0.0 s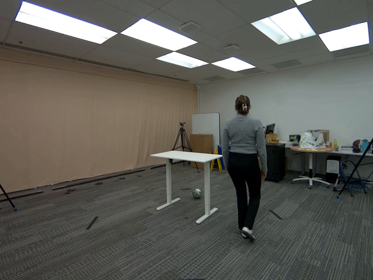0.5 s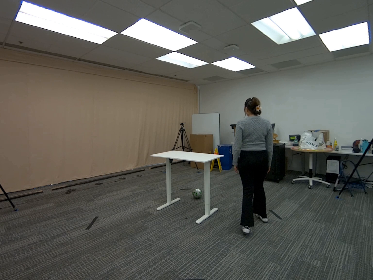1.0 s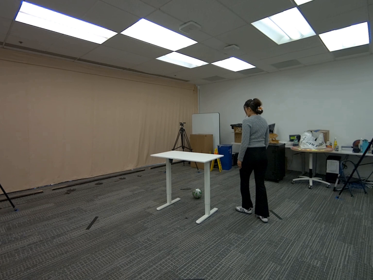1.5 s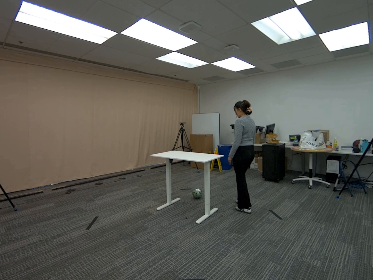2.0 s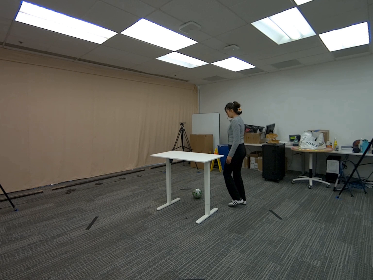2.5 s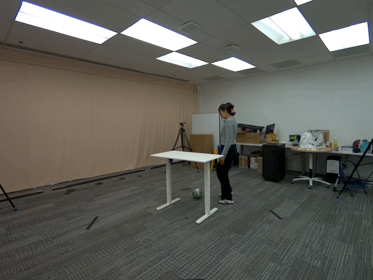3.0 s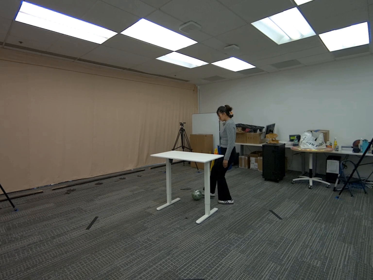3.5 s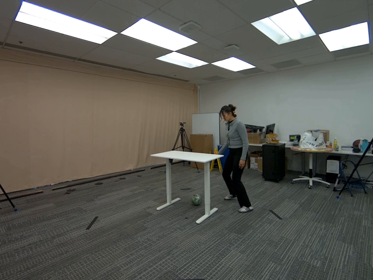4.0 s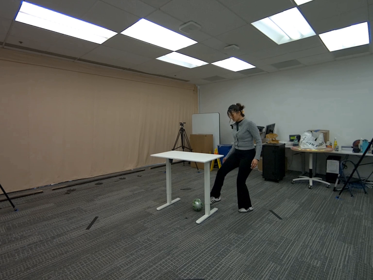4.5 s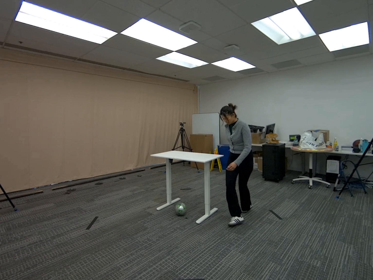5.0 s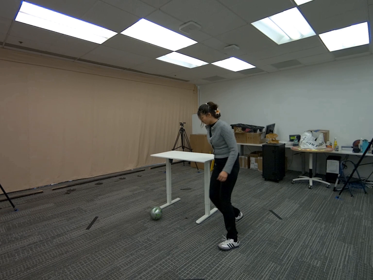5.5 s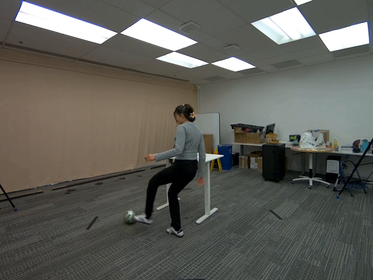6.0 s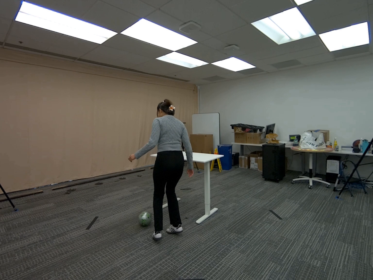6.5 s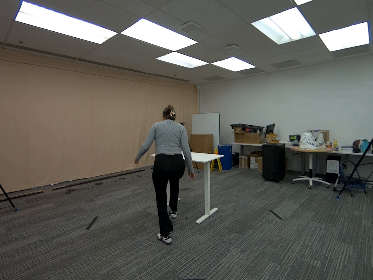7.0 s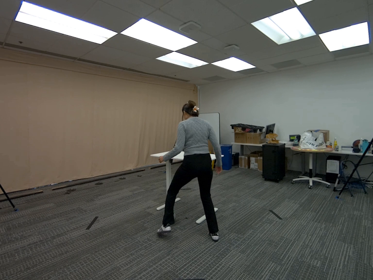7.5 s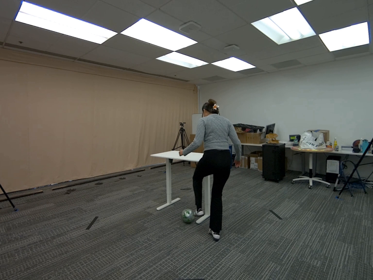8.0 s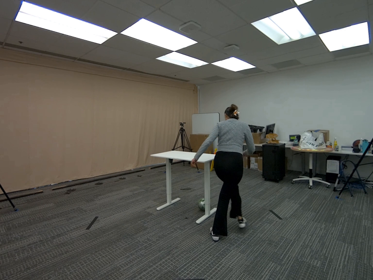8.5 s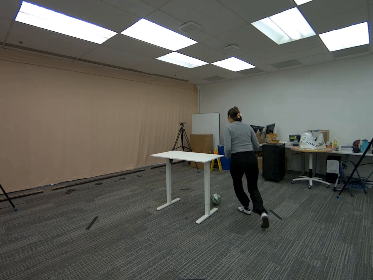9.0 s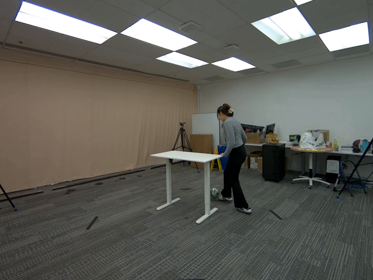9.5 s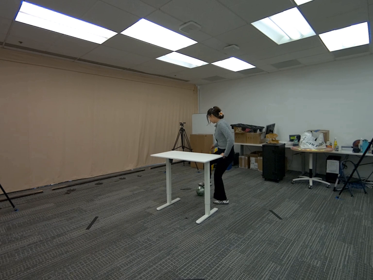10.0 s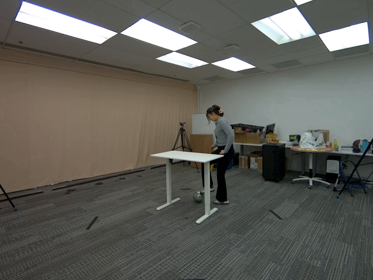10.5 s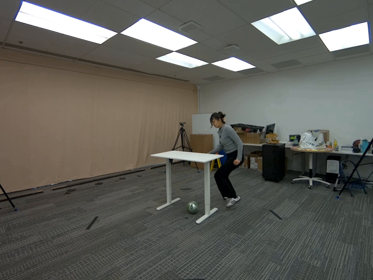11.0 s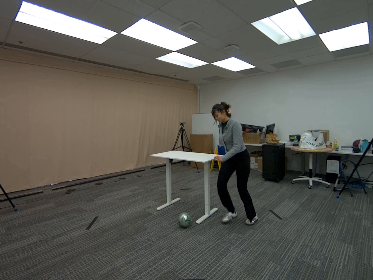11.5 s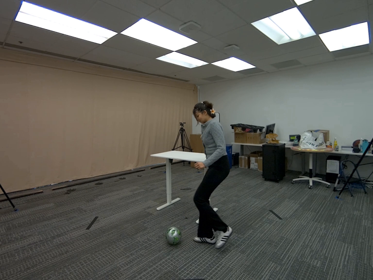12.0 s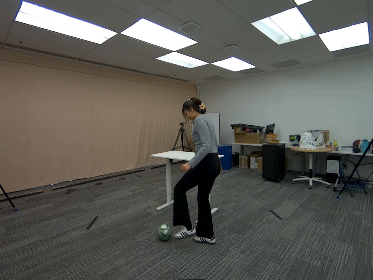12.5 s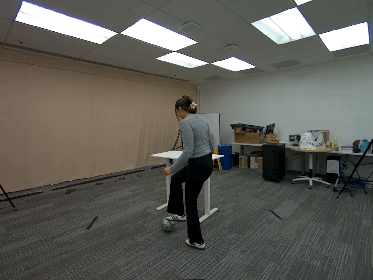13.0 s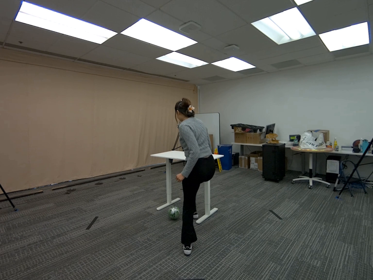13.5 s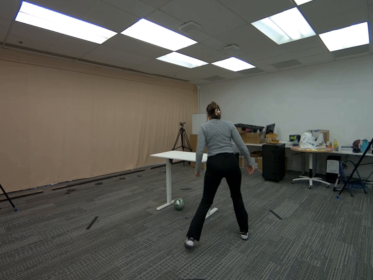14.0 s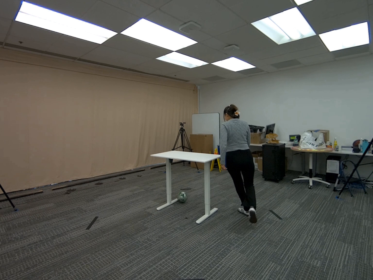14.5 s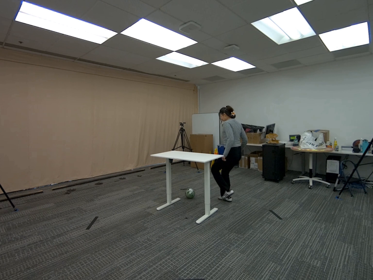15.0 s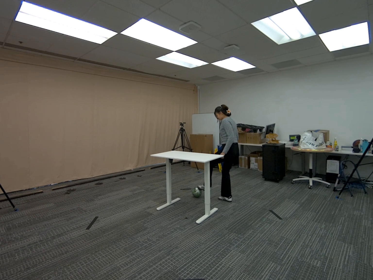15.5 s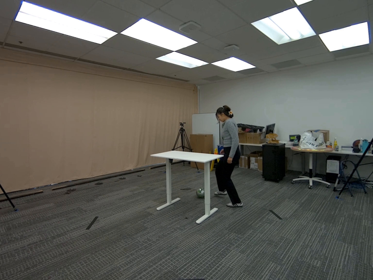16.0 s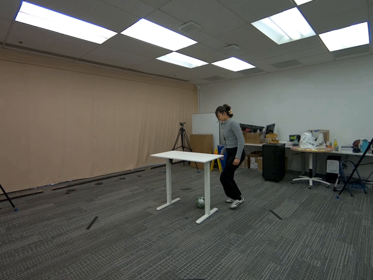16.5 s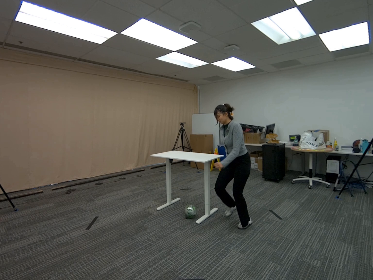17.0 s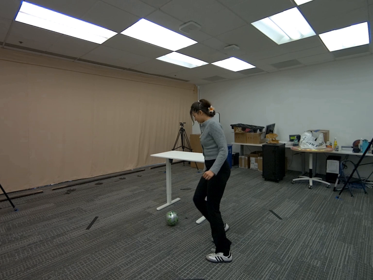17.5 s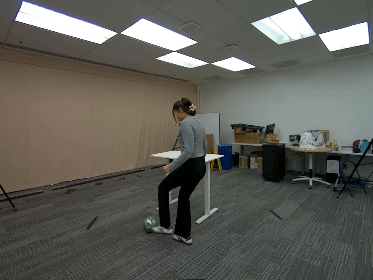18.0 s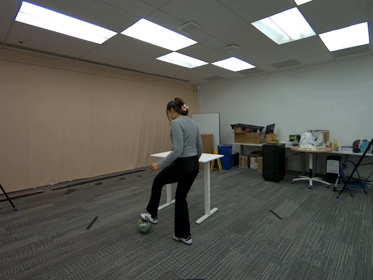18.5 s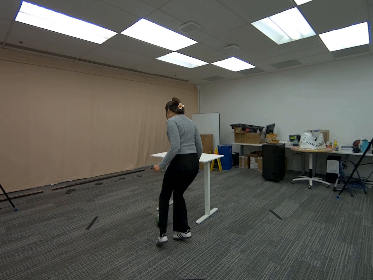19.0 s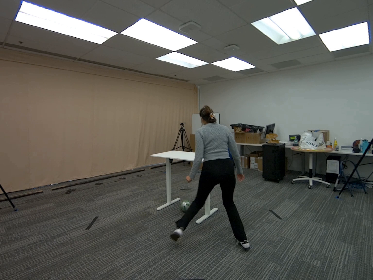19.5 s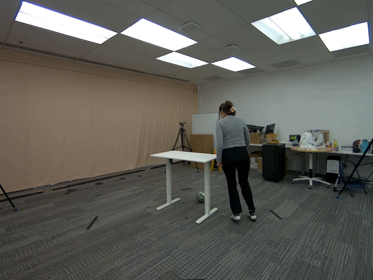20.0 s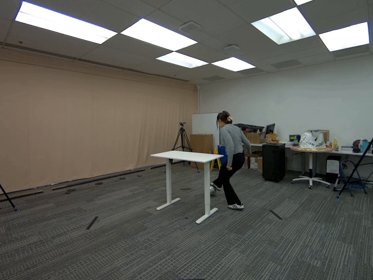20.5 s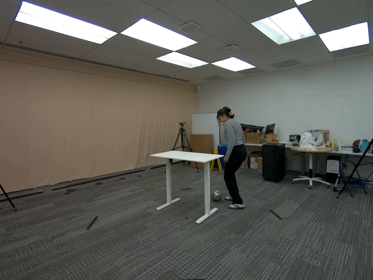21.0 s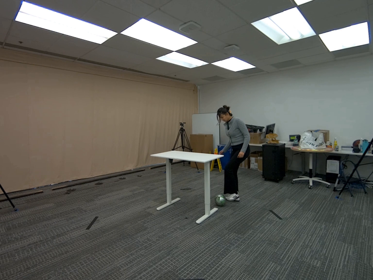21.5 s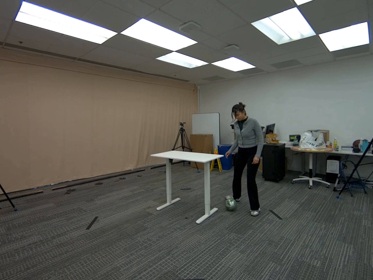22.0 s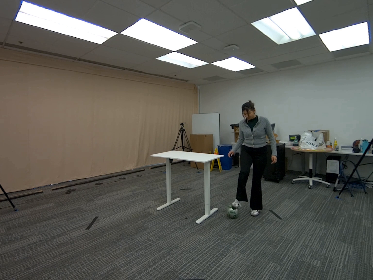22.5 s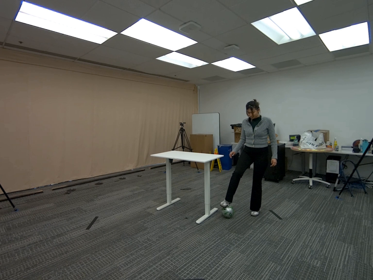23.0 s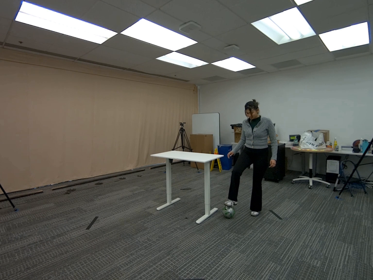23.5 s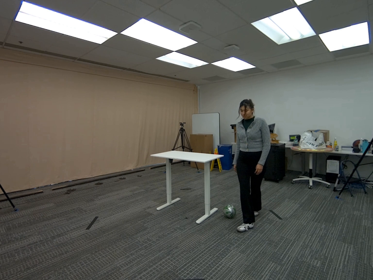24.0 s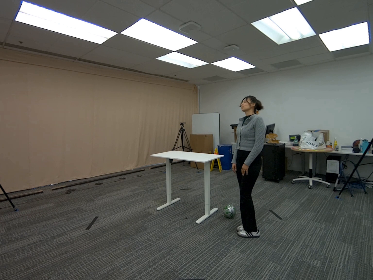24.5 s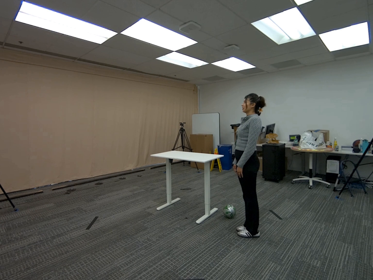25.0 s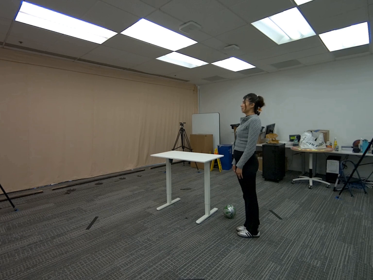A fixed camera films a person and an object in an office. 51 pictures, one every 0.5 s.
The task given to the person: Walk over to the soccer ball and kick the soccer ball under the white desk back and forth.
